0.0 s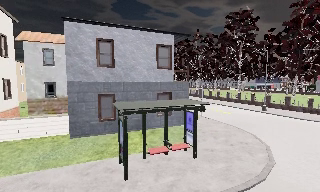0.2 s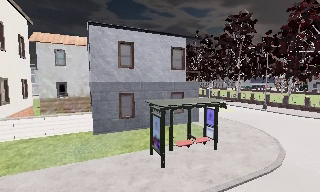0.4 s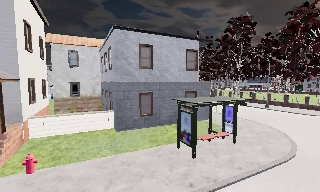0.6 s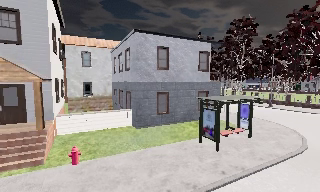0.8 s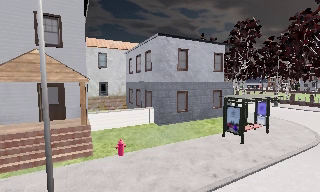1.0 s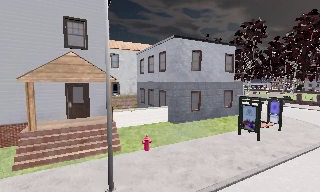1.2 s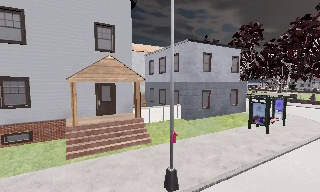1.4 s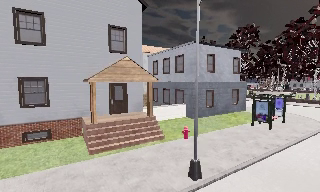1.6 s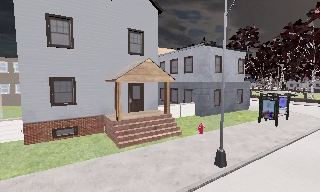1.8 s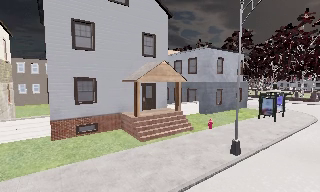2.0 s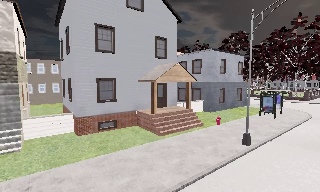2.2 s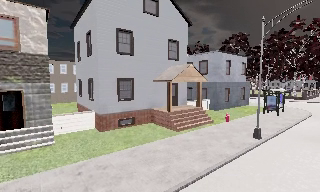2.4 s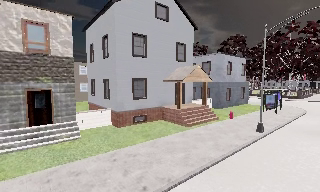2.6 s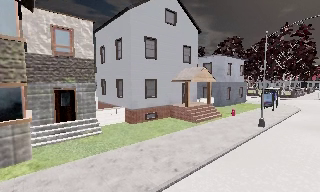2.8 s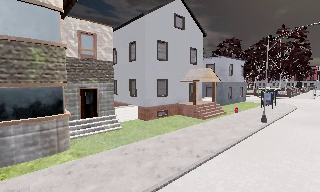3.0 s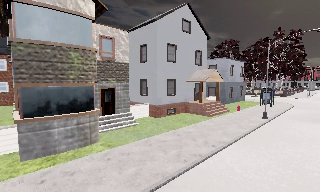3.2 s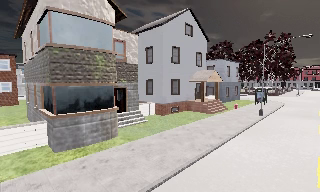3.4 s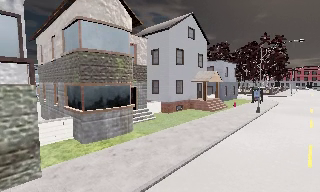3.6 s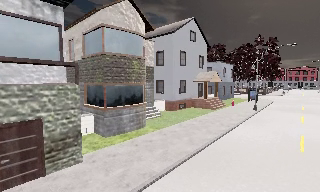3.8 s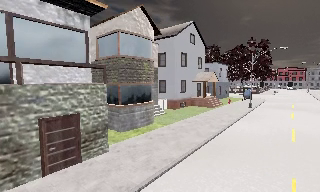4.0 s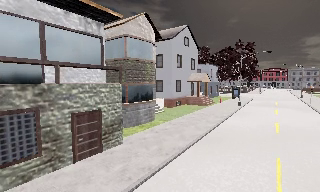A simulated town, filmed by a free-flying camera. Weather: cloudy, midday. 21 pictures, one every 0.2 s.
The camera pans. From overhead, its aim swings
clockwise.
0.0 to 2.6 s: The camera pans to its right, which is clockwise from overhead, by about 20 degrees. It travels to its left and backward, about 20 m, so close, fixed things drift to the right.
2.6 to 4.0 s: The camera pans to its right, which is clockwise from overhead, by about 15 degrees. It travels backward and to its left, about 12 m, so what stands in front gets smaller.
The film runs backward here.
